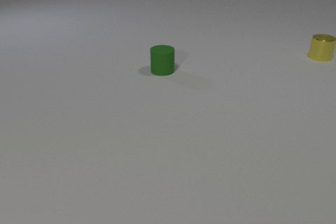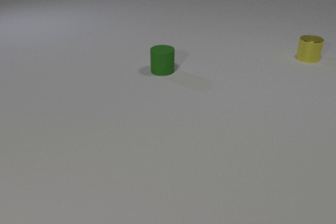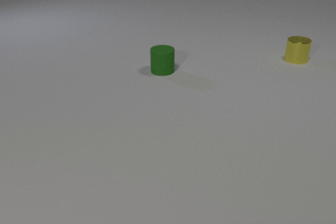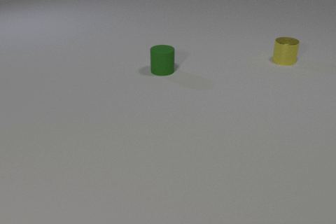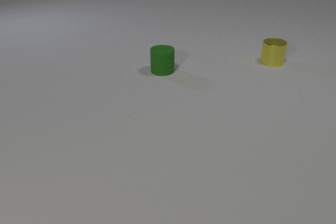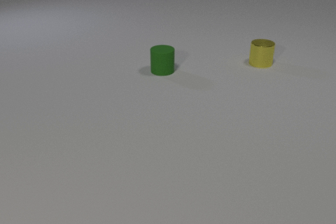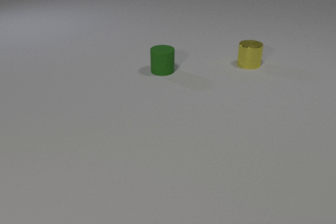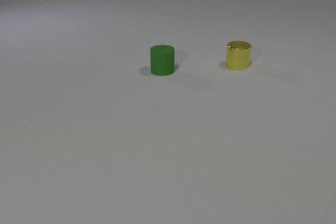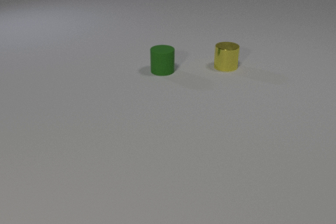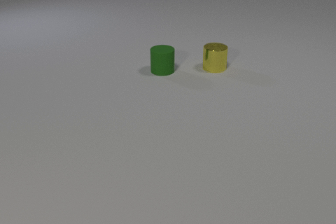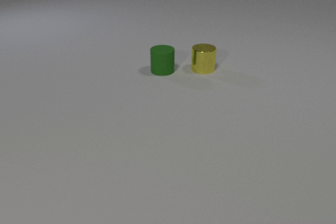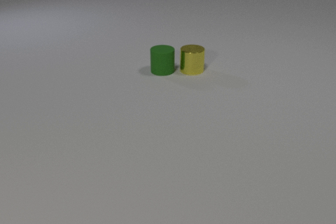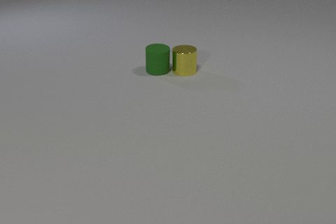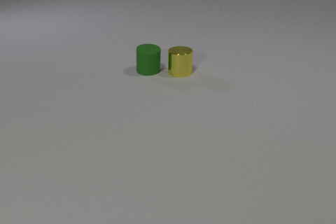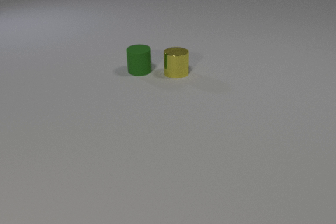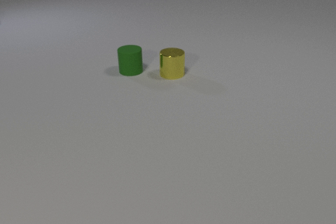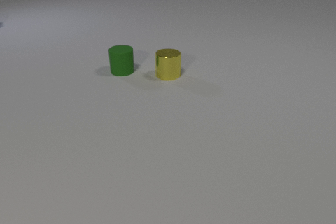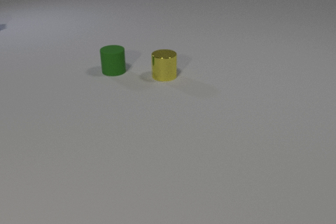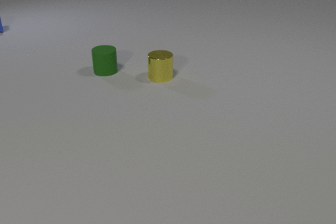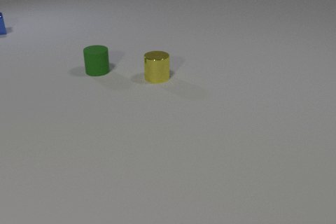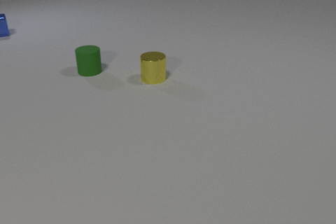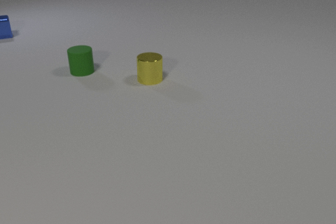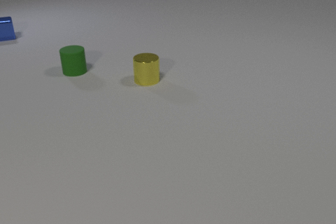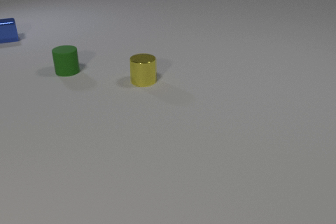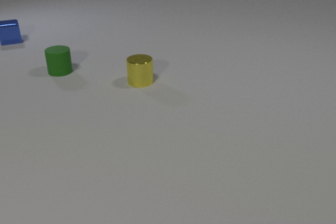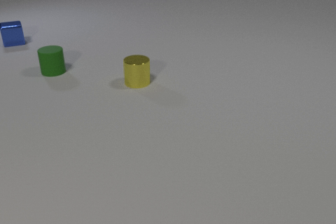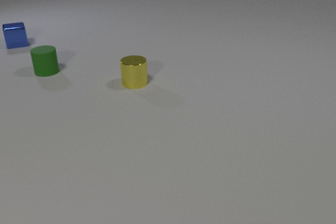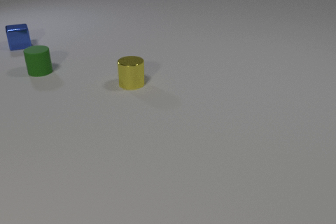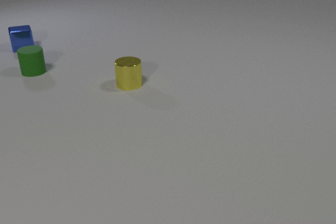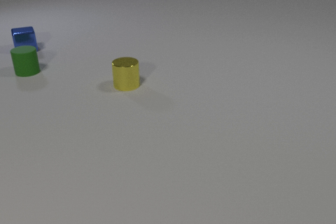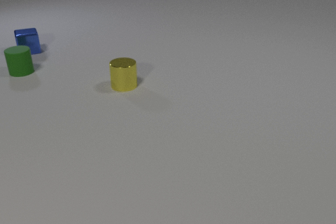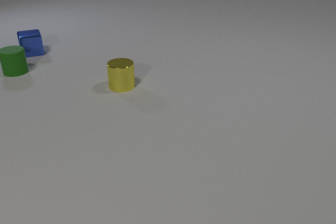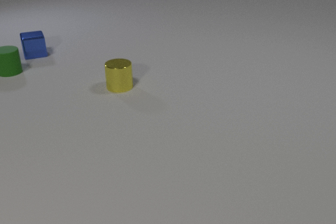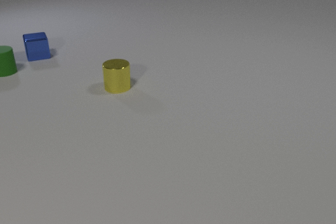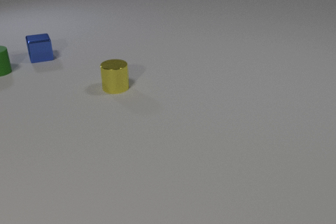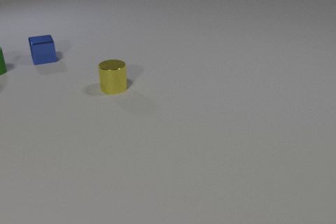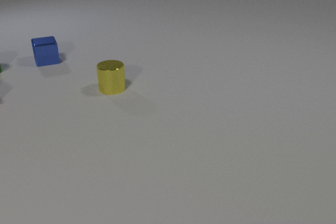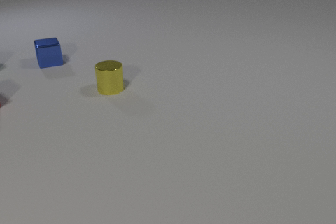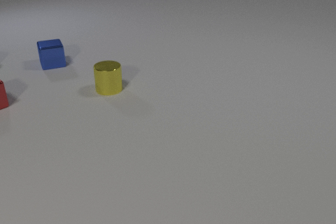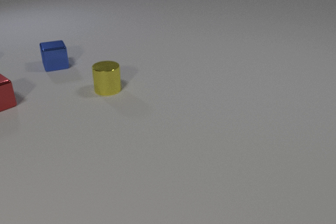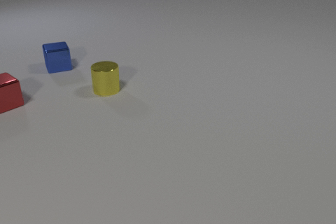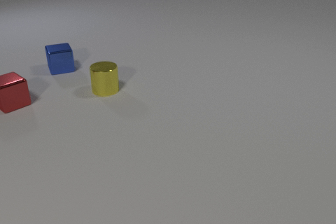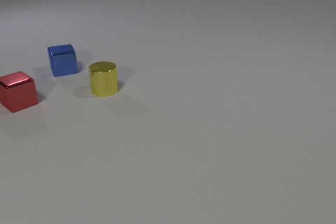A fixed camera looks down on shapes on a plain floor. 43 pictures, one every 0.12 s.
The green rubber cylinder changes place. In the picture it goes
to the left.
The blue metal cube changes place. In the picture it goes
toward the camera.
0.00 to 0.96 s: The yellow metal cylinder slides to the left and toward the camera.
0.96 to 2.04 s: The yellow metal cylinder slides to the left and toward the camera. The green rubber cylinder slides to the left. The yellow metal cylinder and the green rubber cylinder collide.
2.04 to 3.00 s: The yellow metal cylinder slides to the left and toward the camera. The green rubber cylinder slides to the left. The blue metal cube comes in at the left edge, slides toward the camera.
3.00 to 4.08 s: The yellow metal cylinder slides to the left and toward the camera. The green rubber cylinder slides to the left. The blue metal cube slides toward the camera and to the right.
4.08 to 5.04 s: The yellow metal cylinder slides to the left. The green rubber cylinder slides to the left, leaves at the left edge. The blue metal cube slides toward the camera and to the right. The red metal cube comes in at the left edge, slides to the right.
How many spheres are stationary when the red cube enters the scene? 0.
What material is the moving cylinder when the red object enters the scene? metal.
How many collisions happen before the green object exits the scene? 1.
